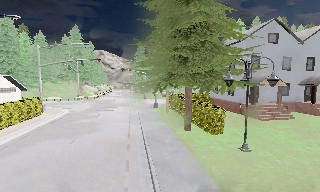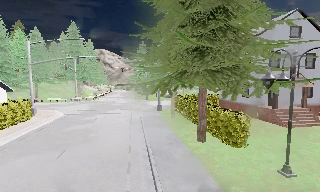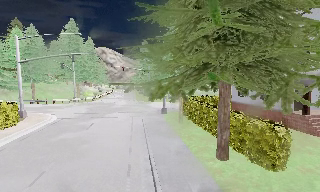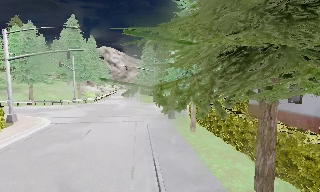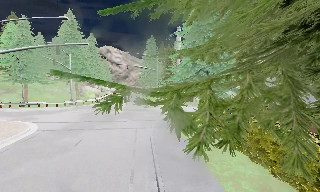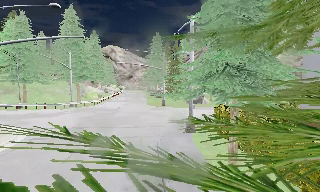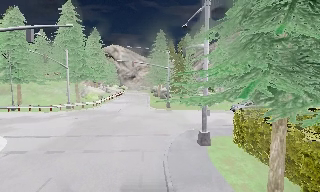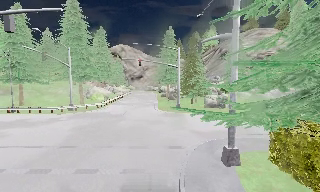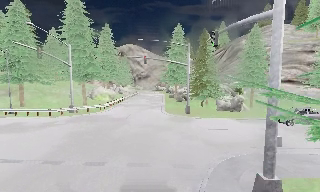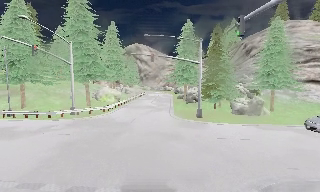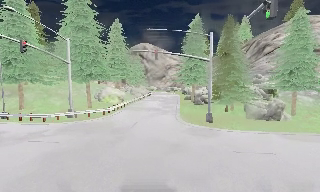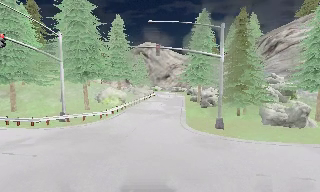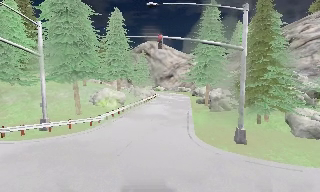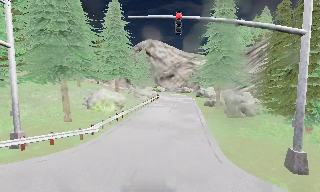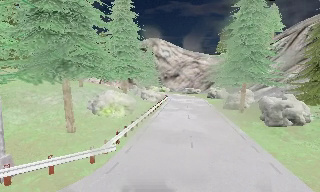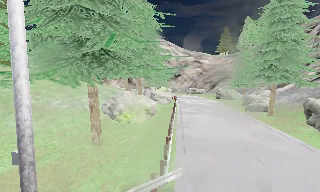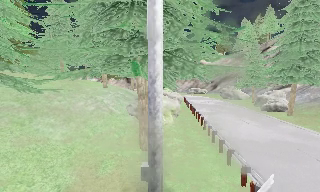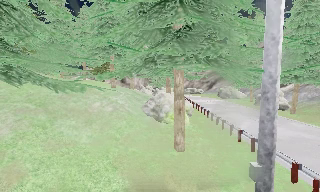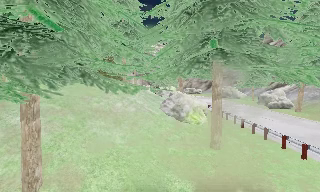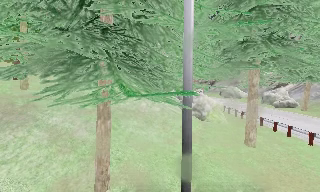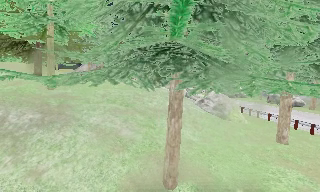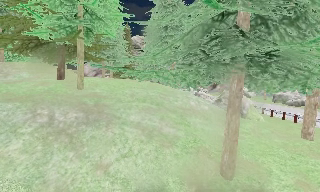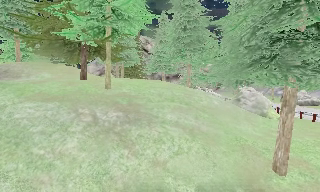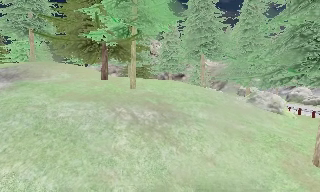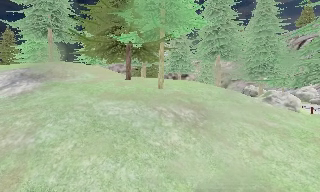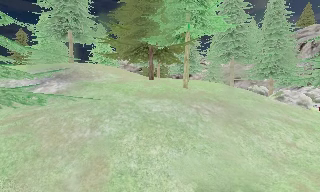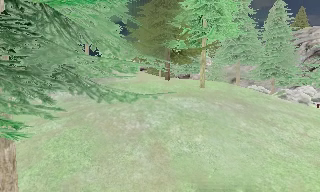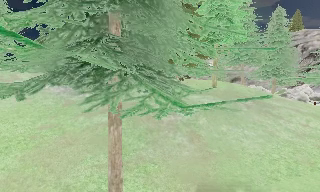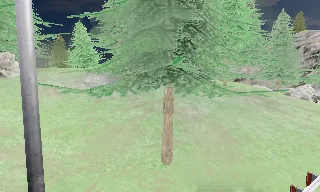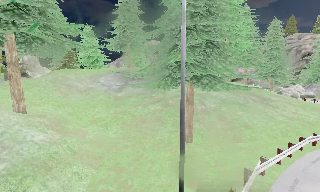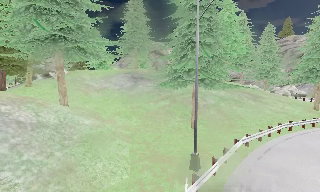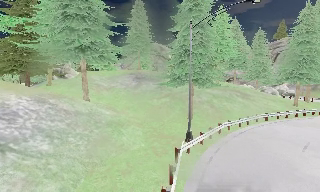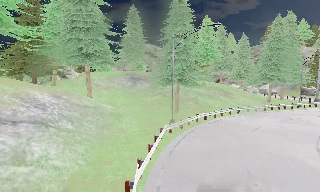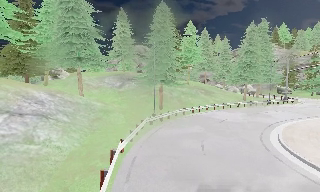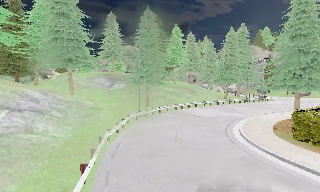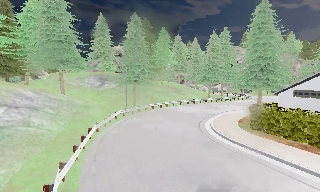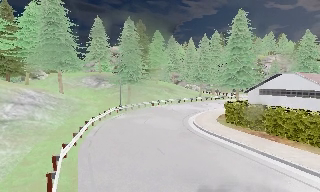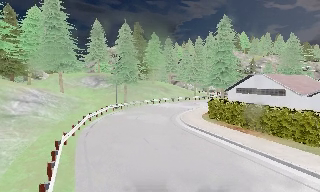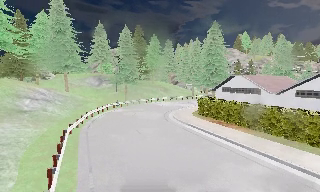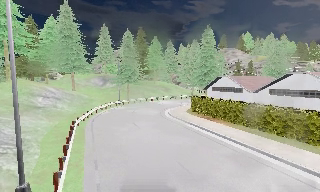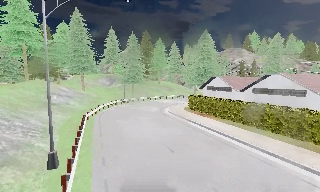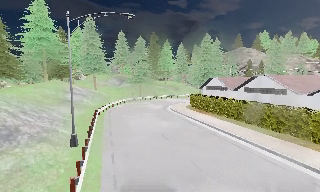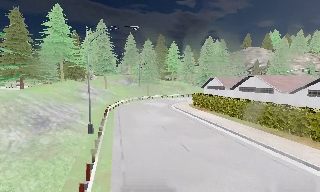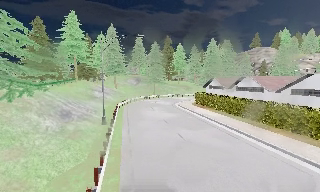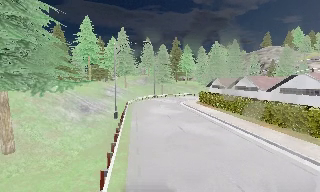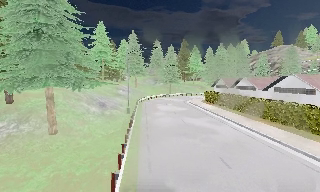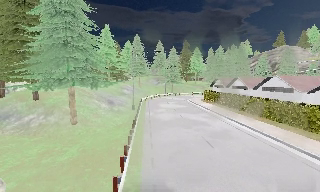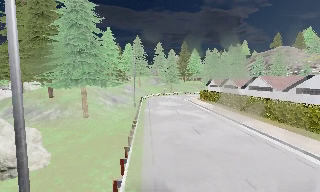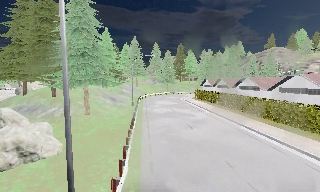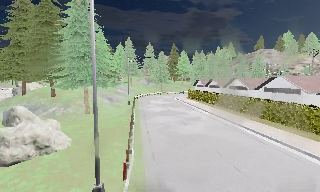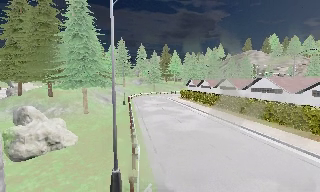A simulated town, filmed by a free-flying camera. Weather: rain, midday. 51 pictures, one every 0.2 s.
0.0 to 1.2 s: The camera travels forward, about 13 m, so what stands in front looms larger.
1.2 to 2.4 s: The camera swings to its left by about 15 degrees, and the scene slides to the right. It travels forward, about 13 m, so what stands in front looms larger.
2.4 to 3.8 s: The camera pans to its right, which is clockwise from overhead, by about 15 degrees. It travels to its left and forward, about 19 m, so close, fixed things drift to the right.
3.8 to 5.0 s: The camera travels to its left, about 14 m, so close, fixed things drift to the right.
5.0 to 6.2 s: The camera travels backward and to its left, about 16 m, so what stands in front gets smaller.
6.2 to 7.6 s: The camera swings to its right by about 10 degrees, and the scene slides to the left. It travels backward, about 16 m, so what stands in front gets smaller.
7.6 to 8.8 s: The camera pans to its left, which is counterclockwise from overhead, by about 15 degrees. It travels backward, about 13 m, so what stands in front gets smaller.
8.8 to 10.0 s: The camera travels backward, about 10 m, so what stands in front gets smaller. It loses speed.
The film runs forward here.
